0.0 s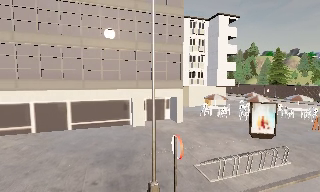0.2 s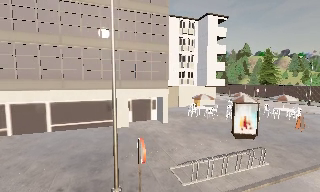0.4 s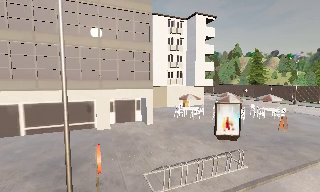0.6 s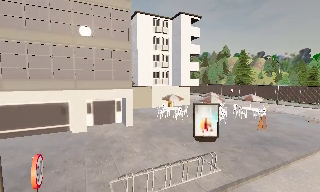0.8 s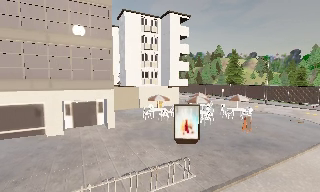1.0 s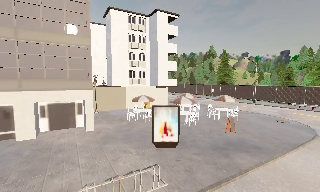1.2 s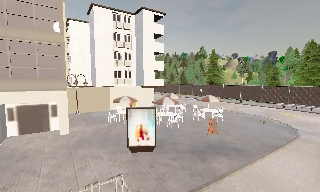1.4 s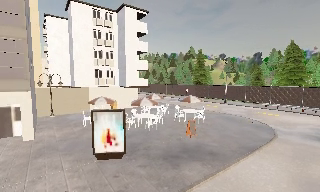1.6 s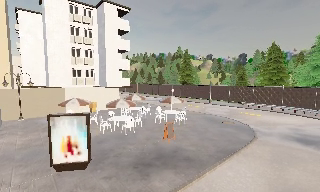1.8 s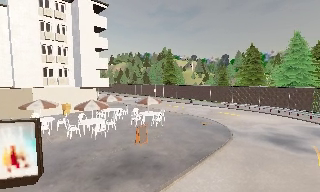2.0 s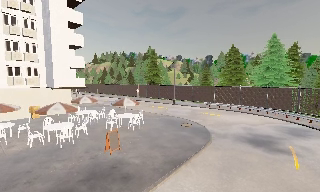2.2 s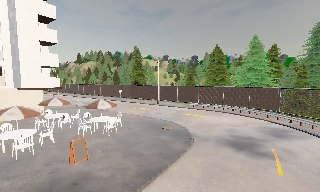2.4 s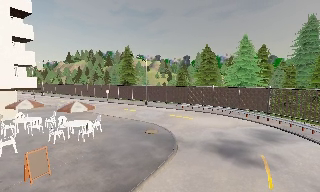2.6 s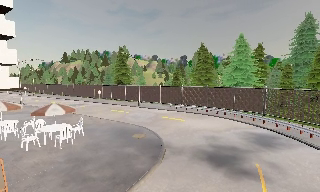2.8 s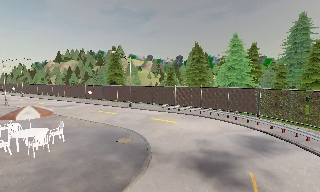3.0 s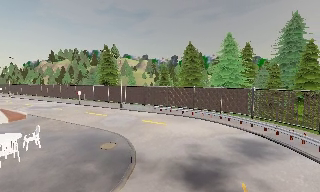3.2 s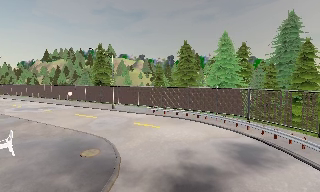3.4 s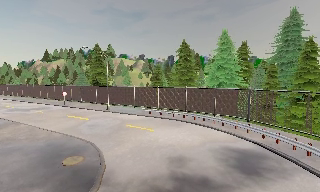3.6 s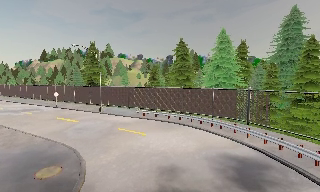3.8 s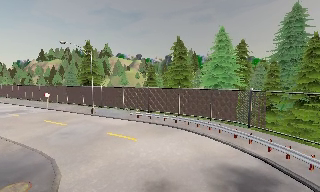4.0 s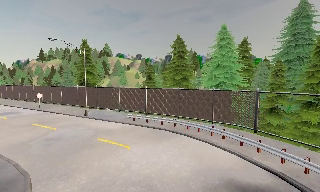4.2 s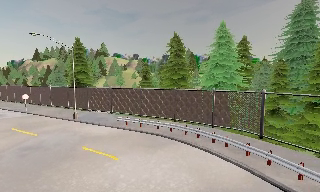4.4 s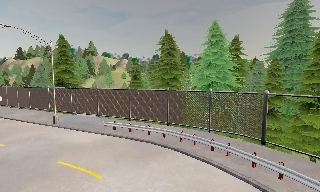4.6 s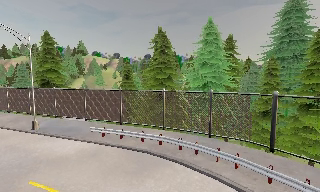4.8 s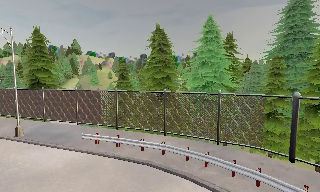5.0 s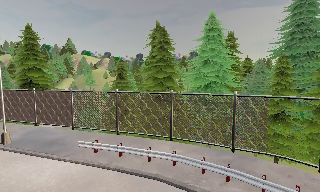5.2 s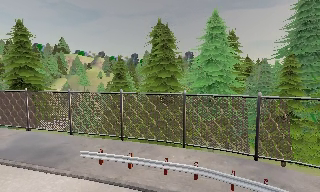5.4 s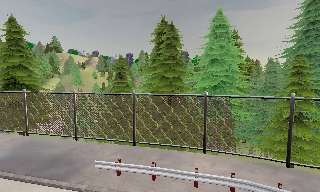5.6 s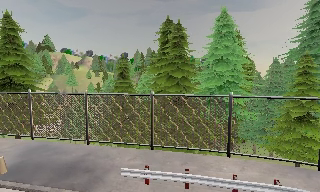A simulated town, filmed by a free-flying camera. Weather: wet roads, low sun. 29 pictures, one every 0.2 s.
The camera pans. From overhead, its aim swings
clockwise.
The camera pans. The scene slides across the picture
to the left.
0.0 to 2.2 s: The scene slides to the left, as the camera pans about 35 degrees to its right. It travels to its right and forward, about 12 m, so close, fixed things drift to the left.
2.2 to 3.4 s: The camera travels forward and to its right, about 6 m, so what stands in front looms larger.
3.4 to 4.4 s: The camera travels forward, about 6 m, so what stands in front looms larger.
4.4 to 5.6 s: The camera pans to its right, which is clockwise from overhead, by about 10 degrees. It travels forward and to its left, about 8 m, so what stands in front looms larger.
The film runs forward here.
